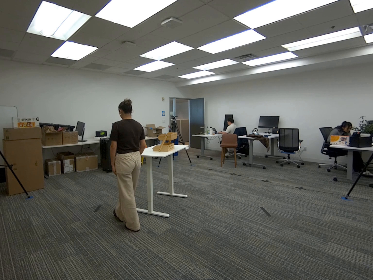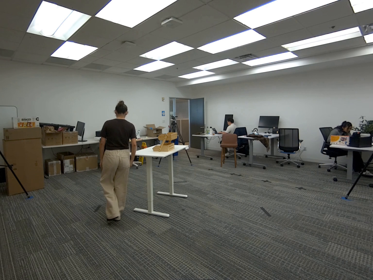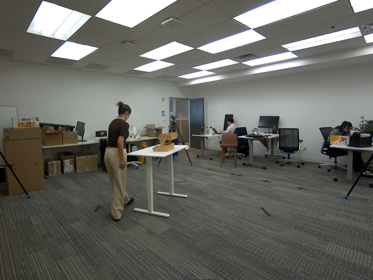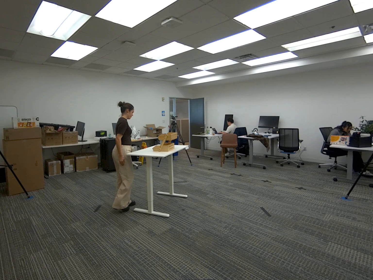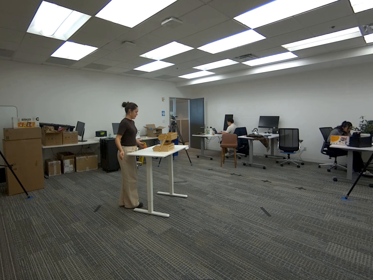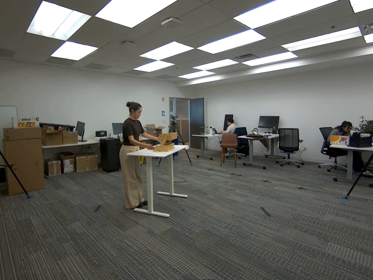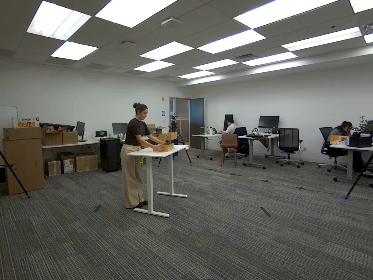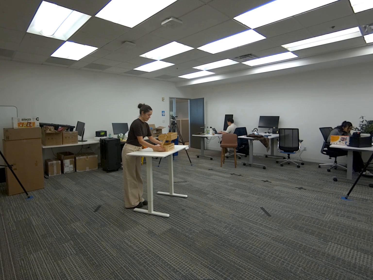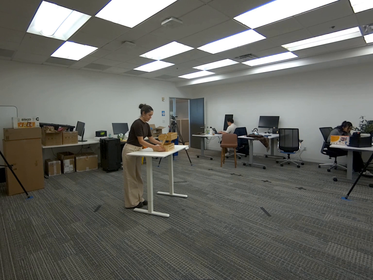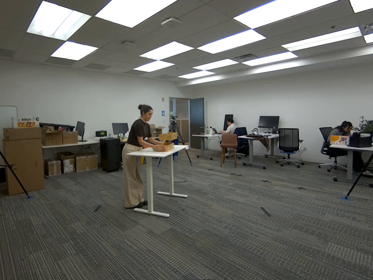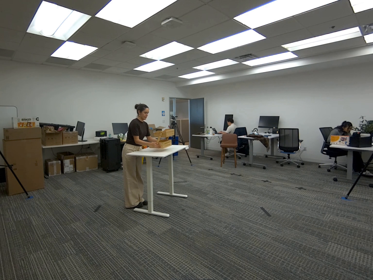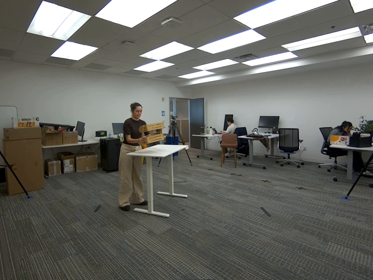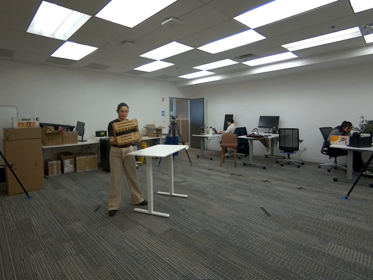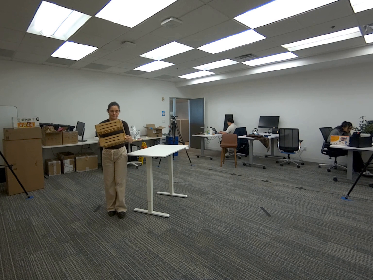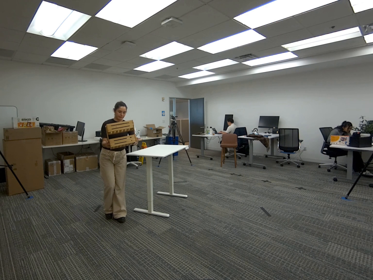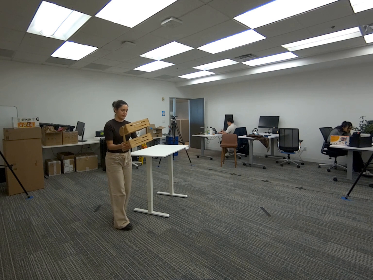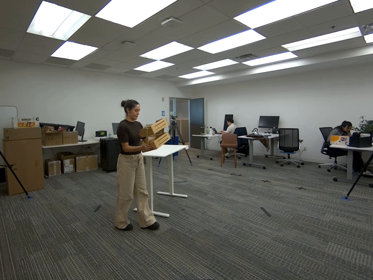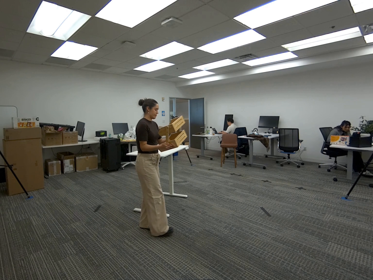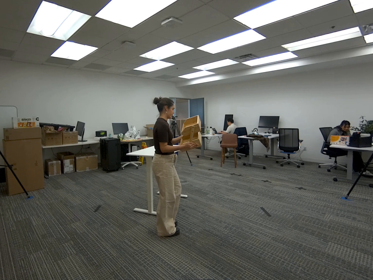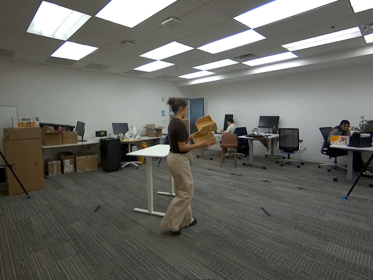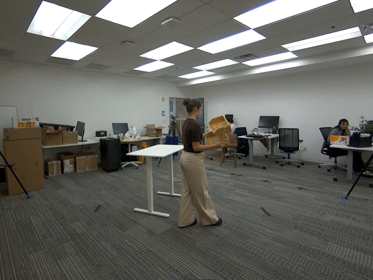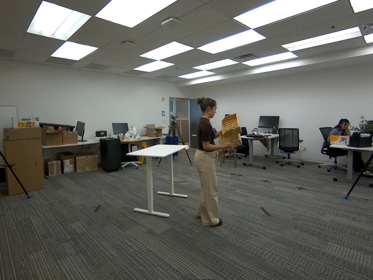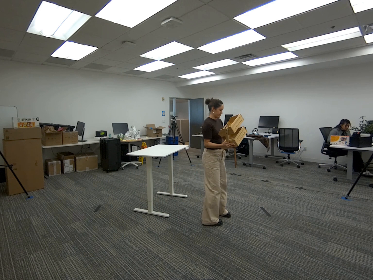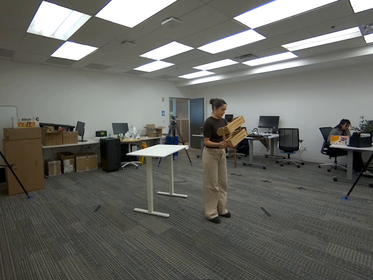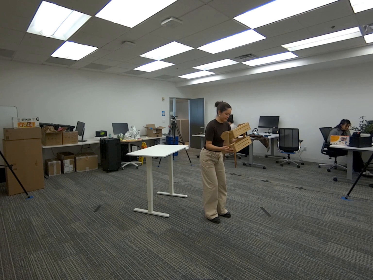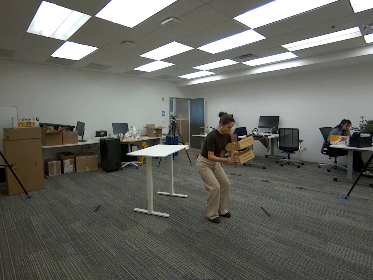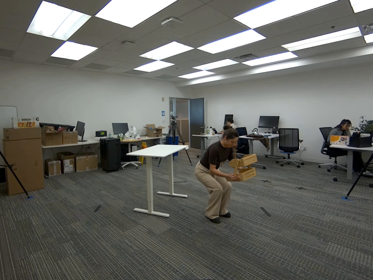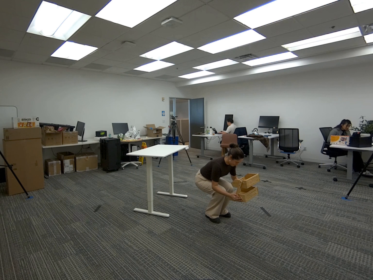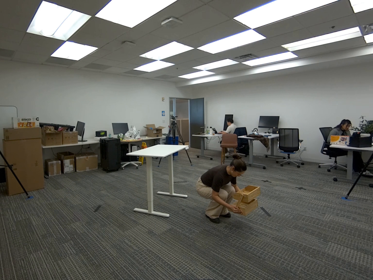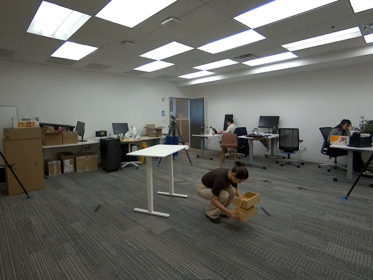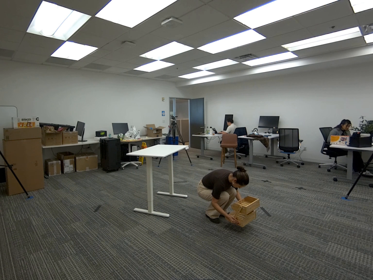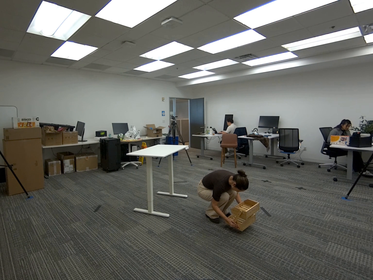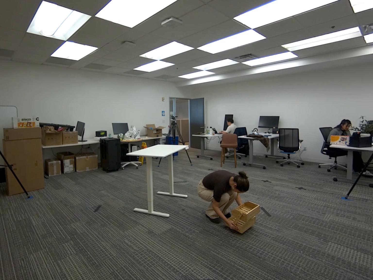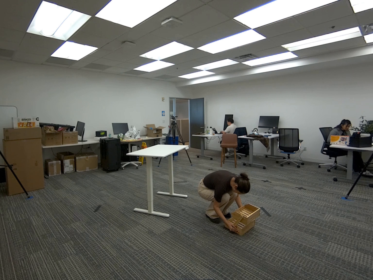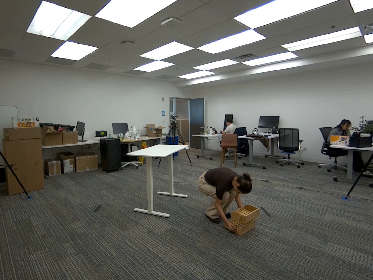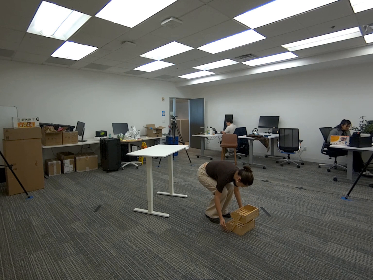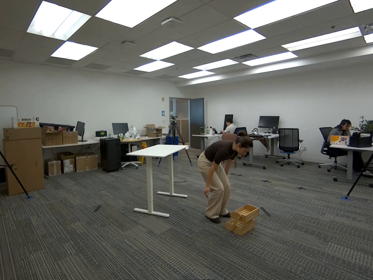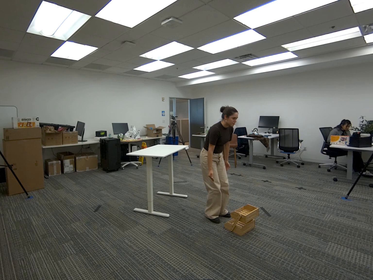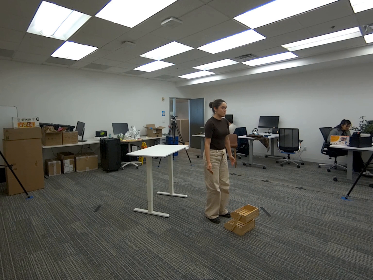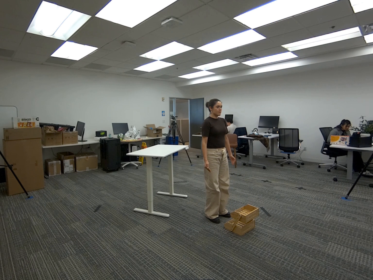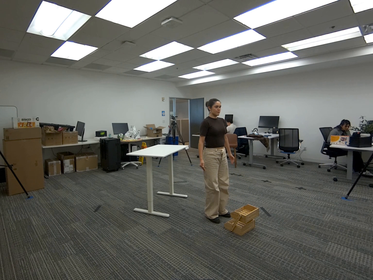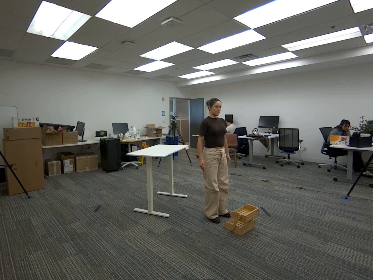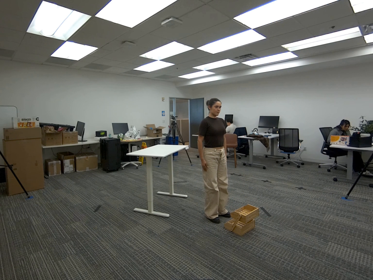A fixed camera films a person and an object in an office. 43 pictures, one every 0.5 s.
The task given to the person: Walk over to the wooden crate on the white desk and pick up the wooden crate from the bottom shelf using both hands and place on the ground.
